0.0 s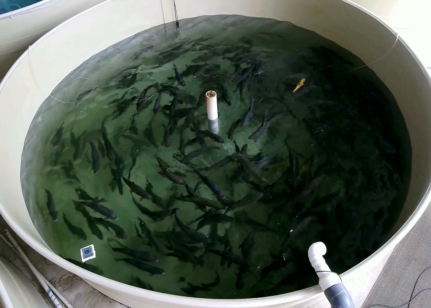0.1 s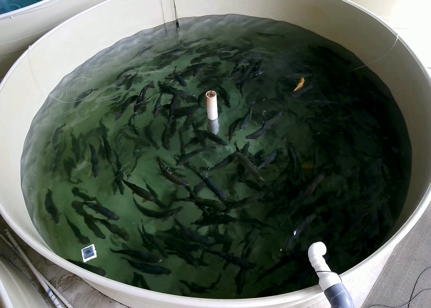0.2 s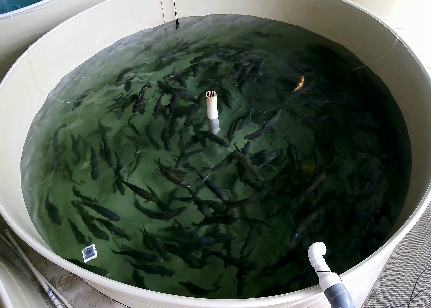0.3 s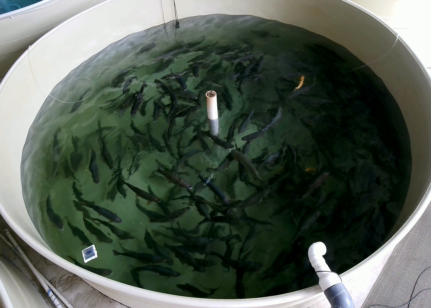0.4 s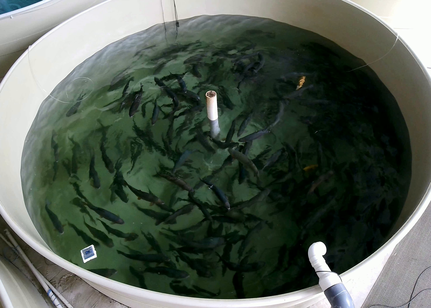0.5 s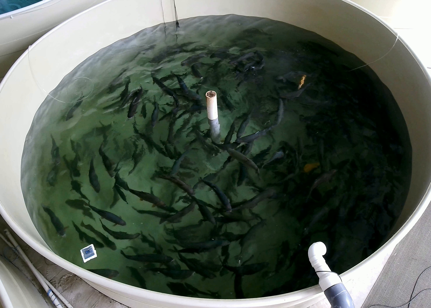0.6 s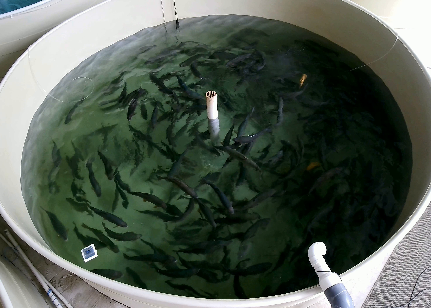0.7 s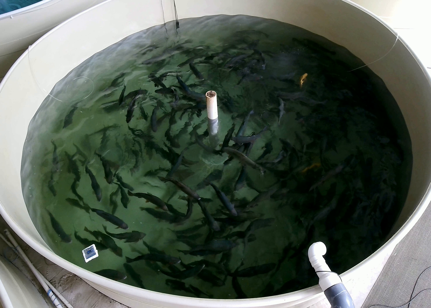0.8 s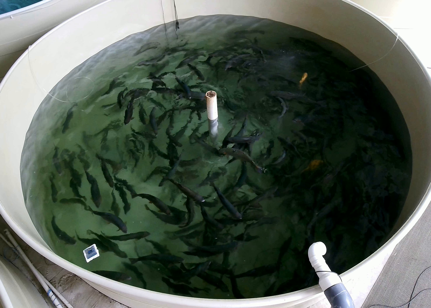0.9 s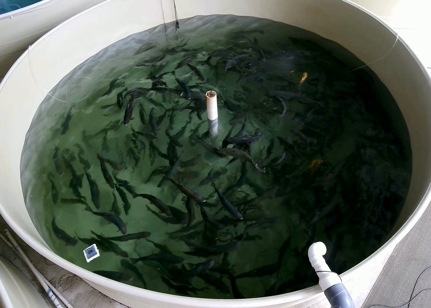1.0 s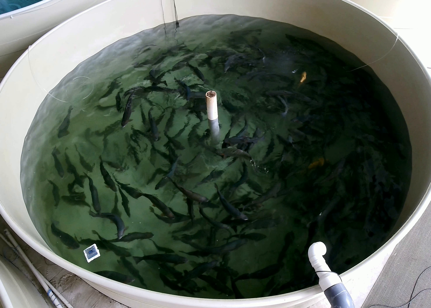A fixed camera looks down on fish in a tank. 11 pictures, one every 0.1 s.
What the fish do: Foraging.
